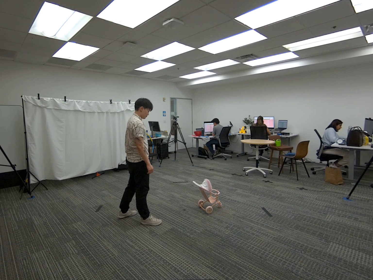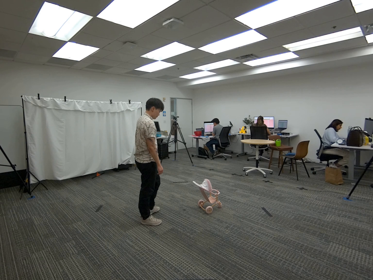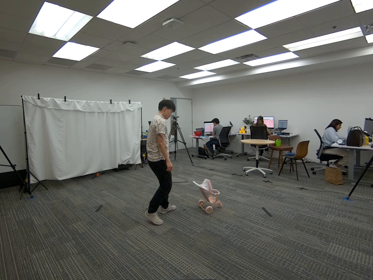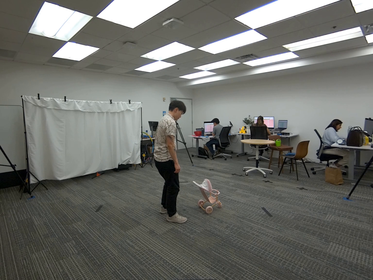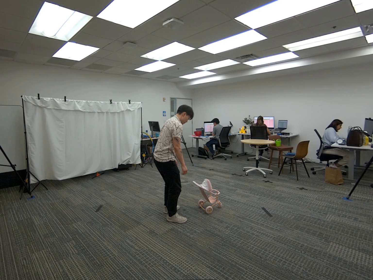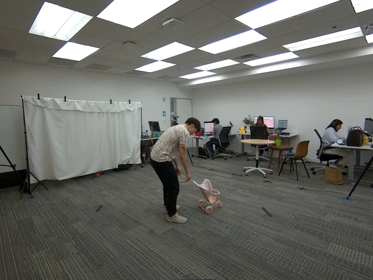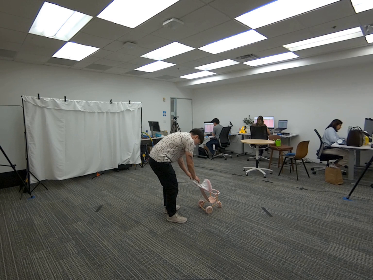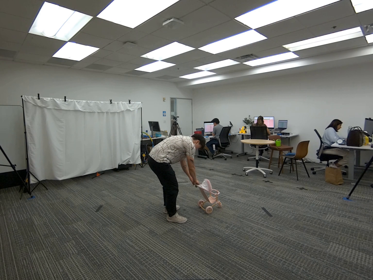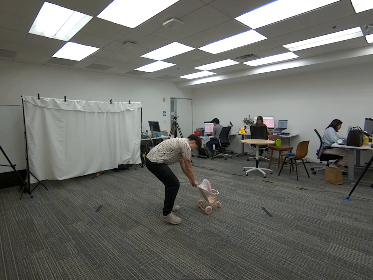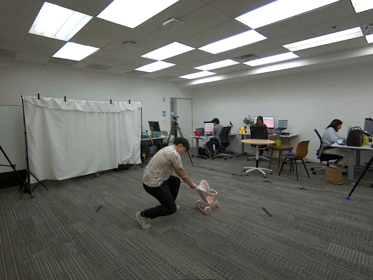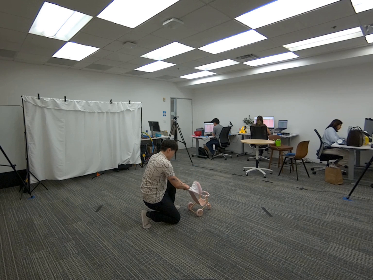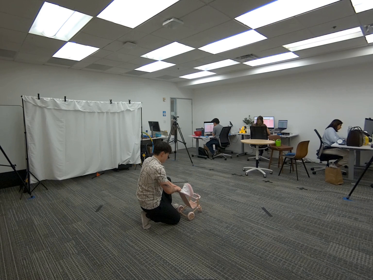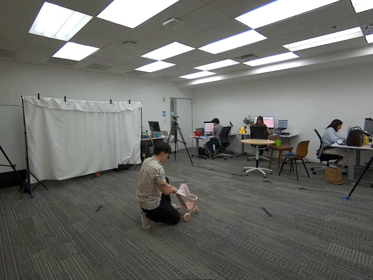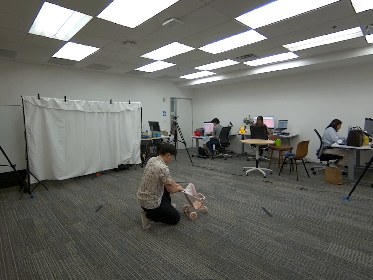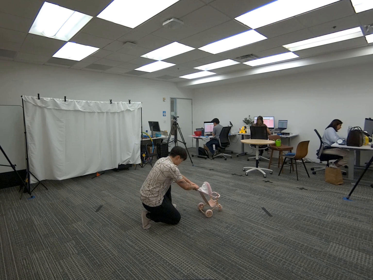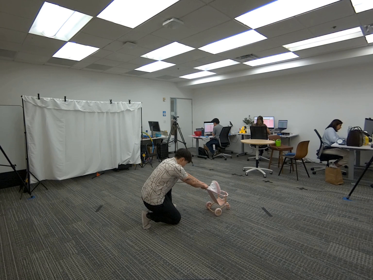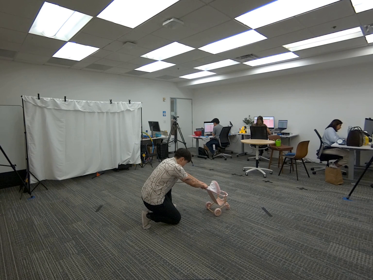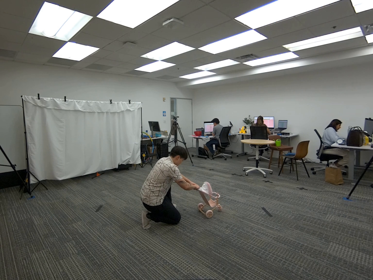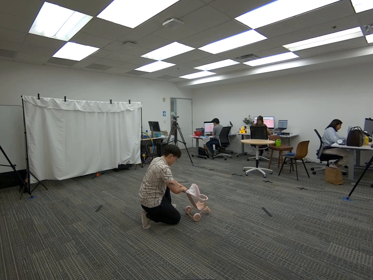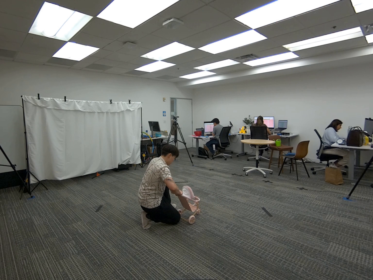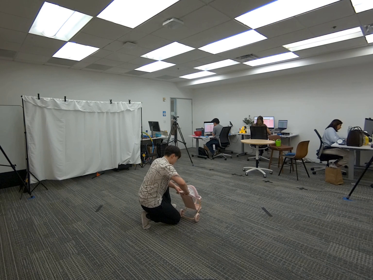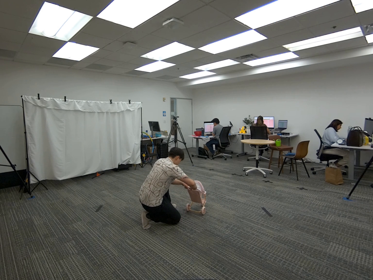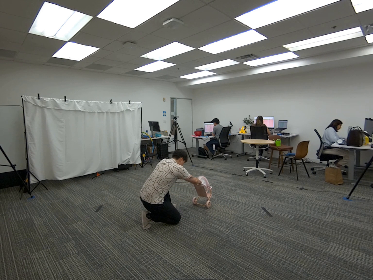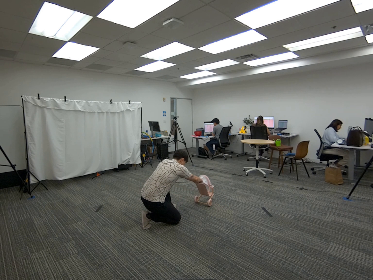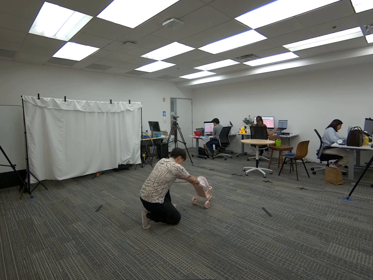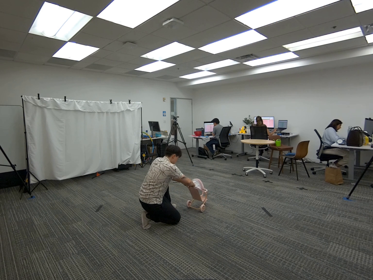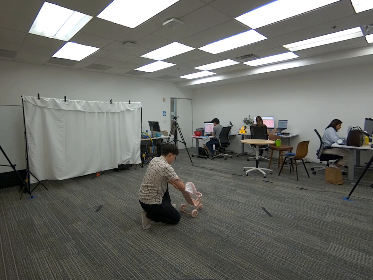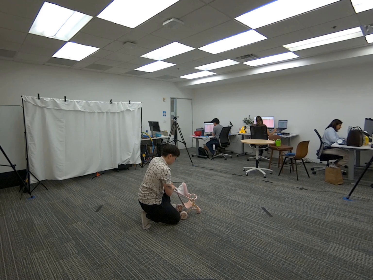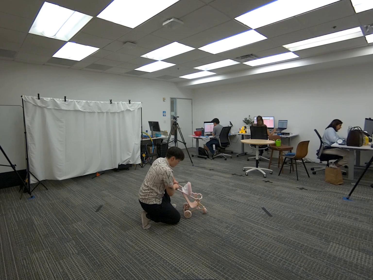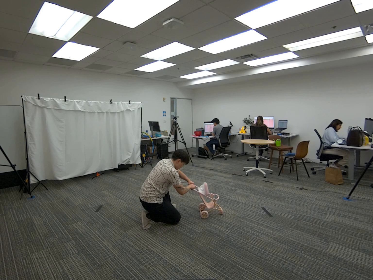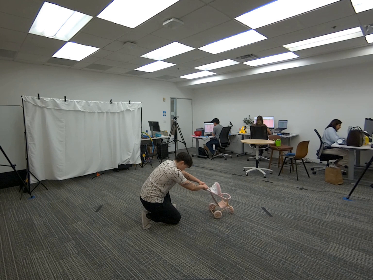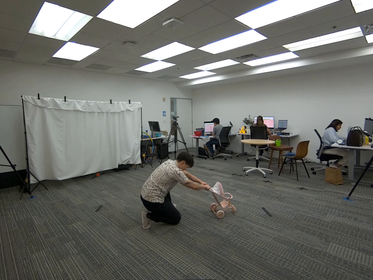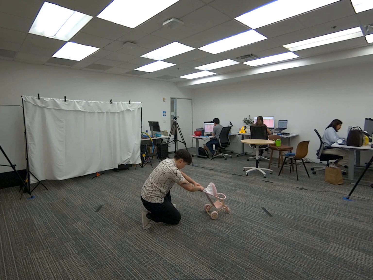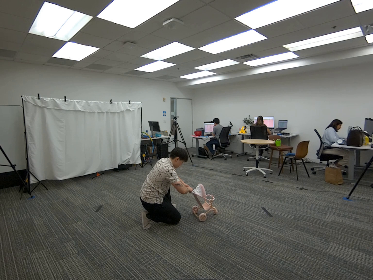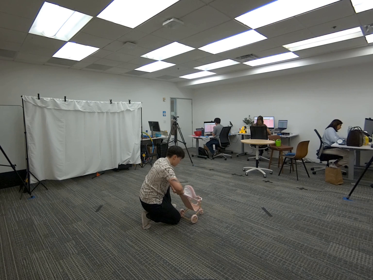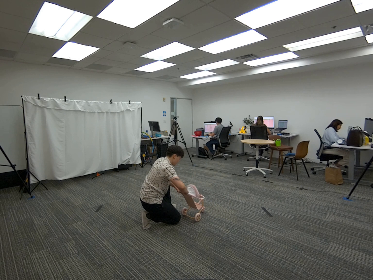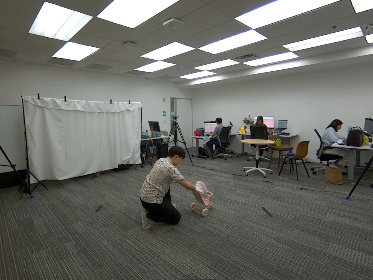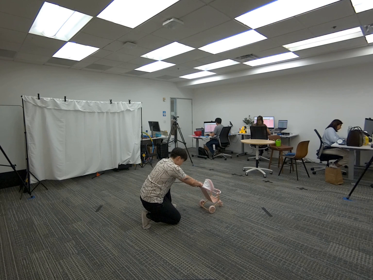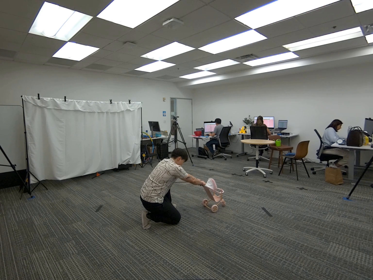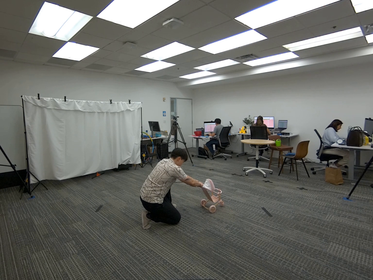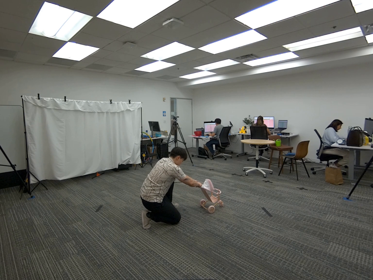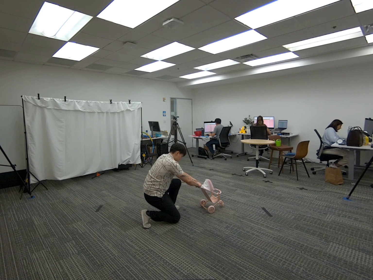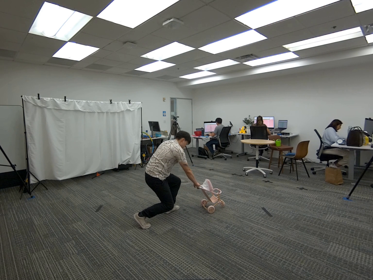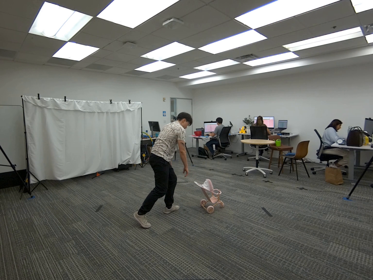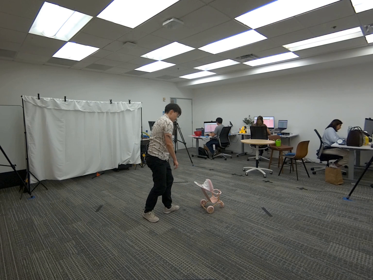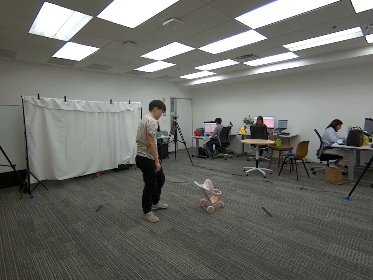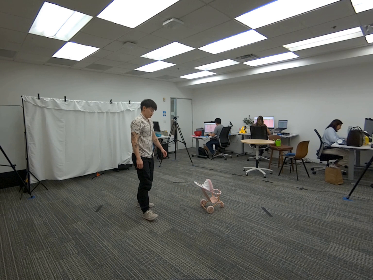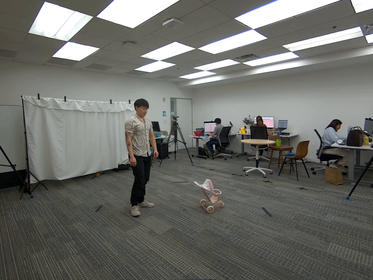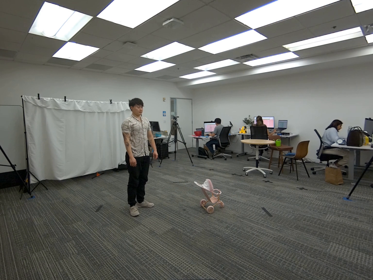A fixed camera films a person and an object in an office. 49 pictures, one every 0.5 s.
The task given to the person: Walk over to the toy stroller on the ground and use both hands to move the stroller back and forth within the bounding area.
